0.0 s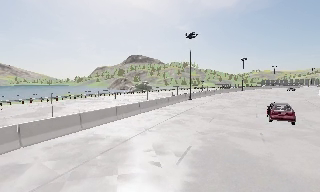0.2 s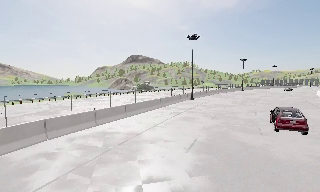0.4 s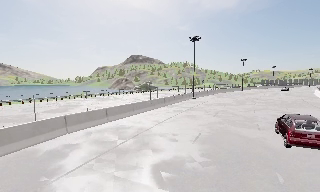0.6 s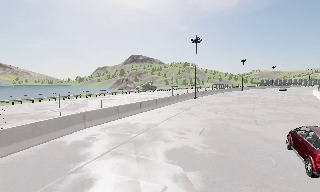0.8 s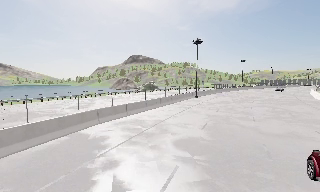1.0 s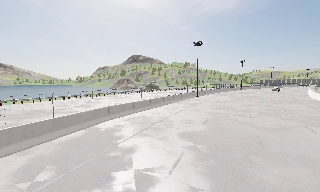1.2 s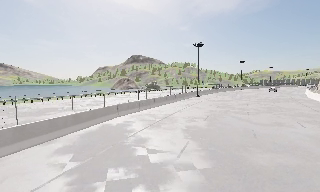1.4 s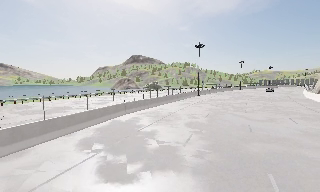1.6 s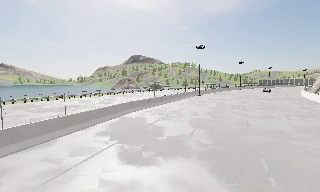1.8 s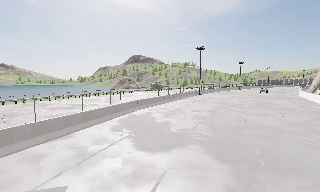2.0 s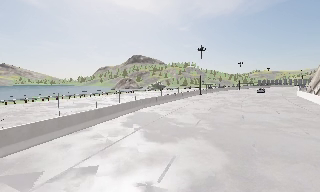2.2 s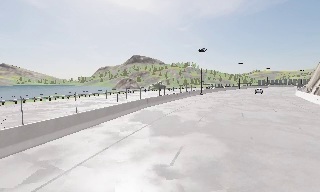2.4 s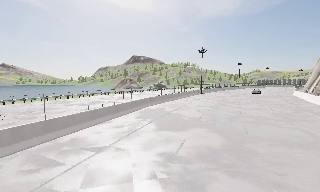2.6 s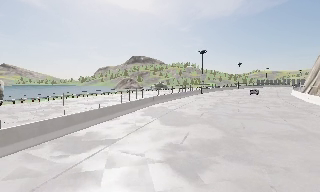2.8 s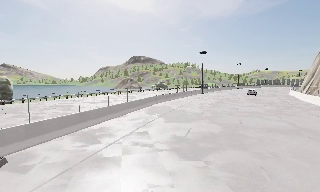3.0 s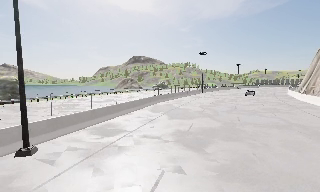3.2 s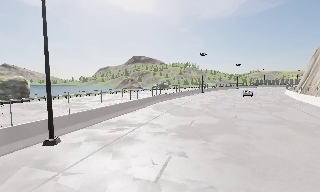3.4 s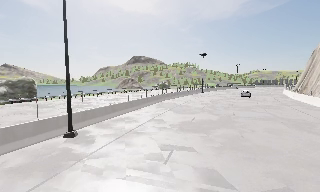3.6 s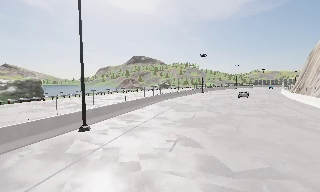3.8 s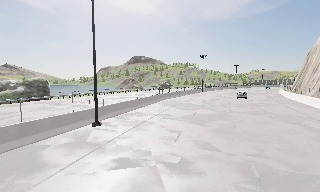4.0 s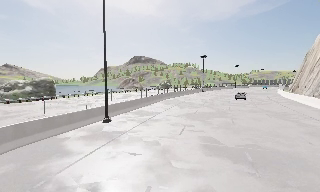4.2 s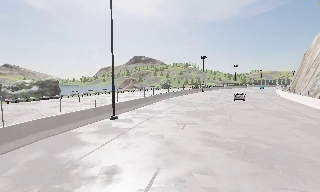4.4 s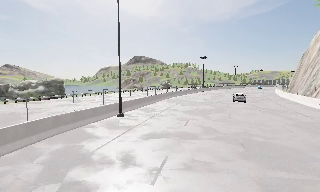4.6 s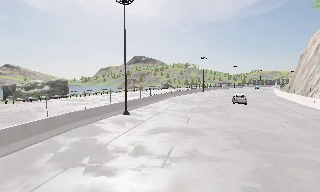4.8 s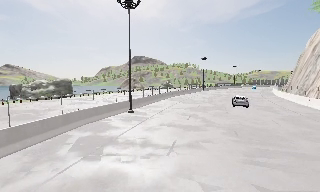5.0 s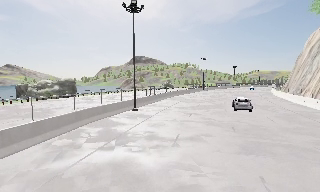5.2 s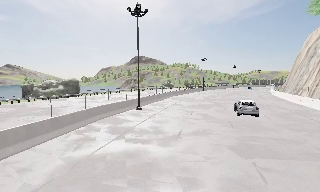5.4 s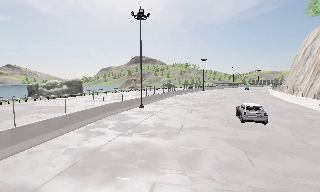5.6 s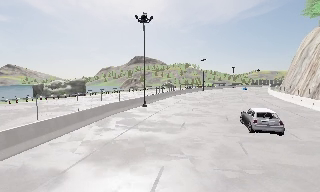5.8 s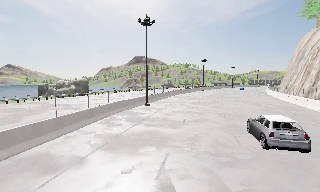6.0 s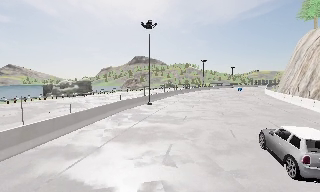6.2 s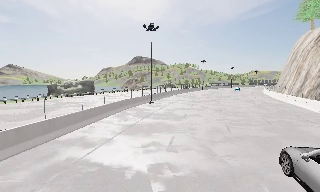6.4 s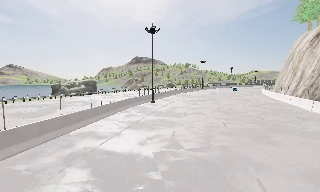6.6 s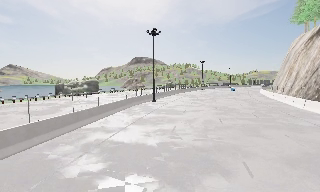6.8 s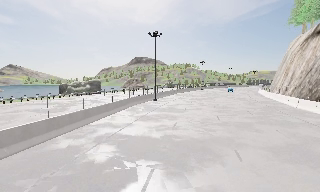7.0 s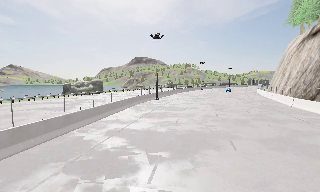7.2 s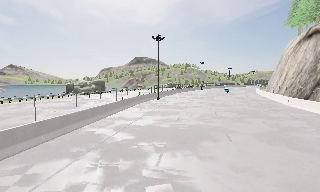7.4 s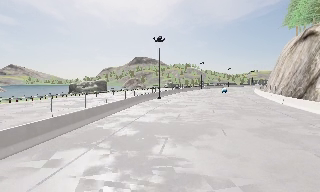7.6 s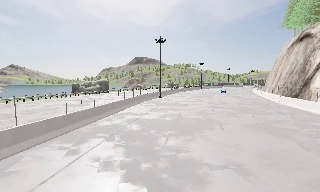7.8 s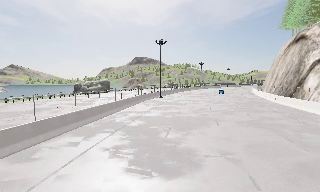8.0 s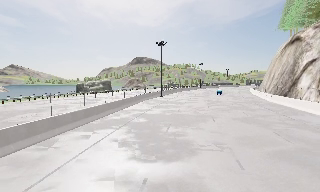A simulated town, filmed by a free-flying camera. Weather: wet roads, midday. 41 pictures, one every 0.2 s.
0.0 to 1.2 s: The camera travels backward and to its left, about 8 m, so what stands in front gets smaller.
1.2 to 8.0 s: The camera travels backward, about 40 m, so what stands in front gets smaller.
The film runs backward here.
